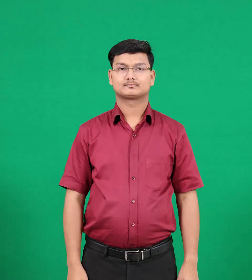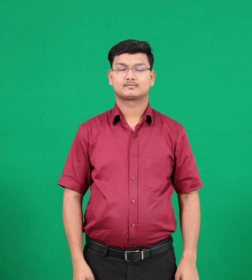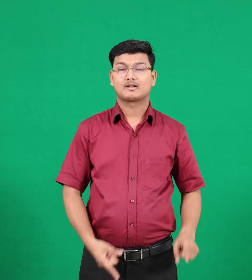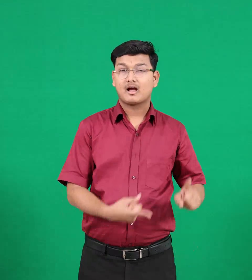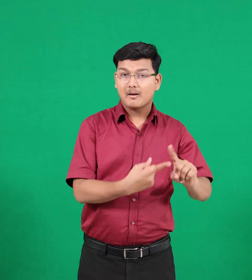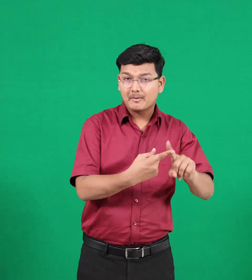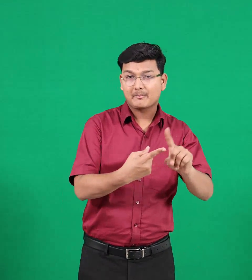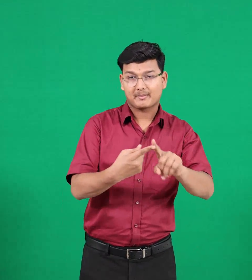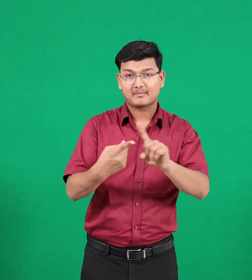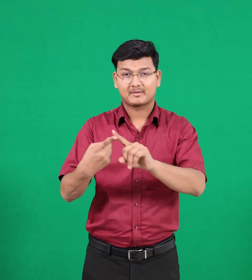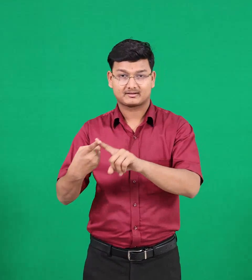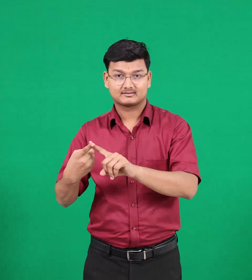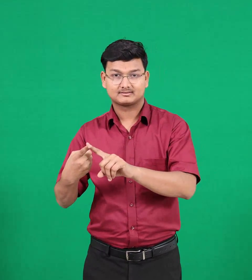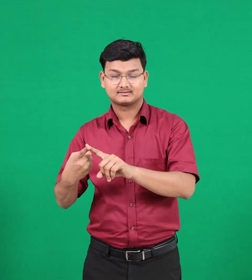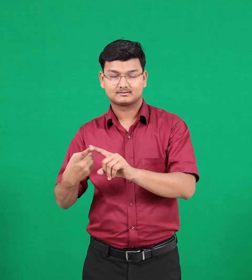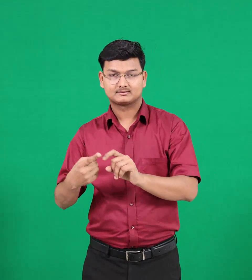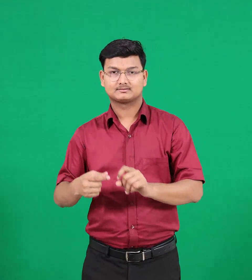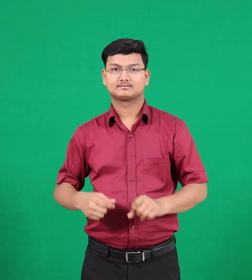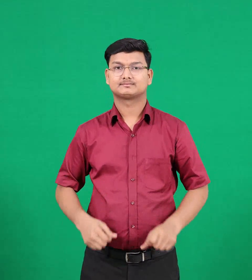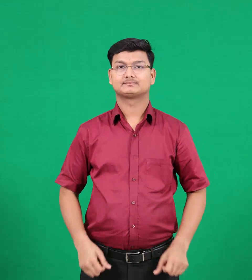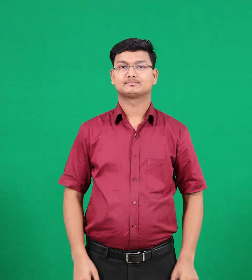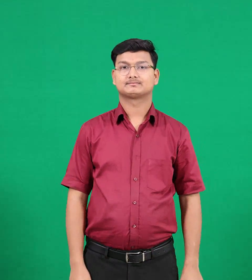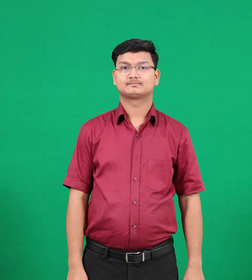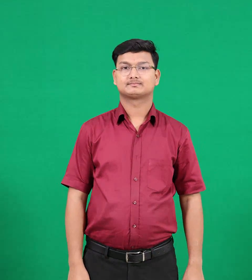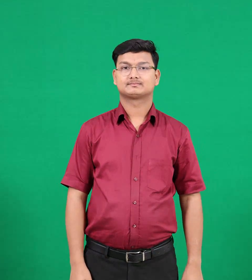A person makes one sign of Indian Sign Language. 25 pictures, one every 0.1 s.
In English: causes
